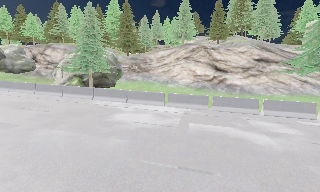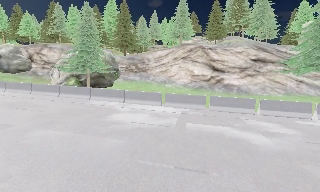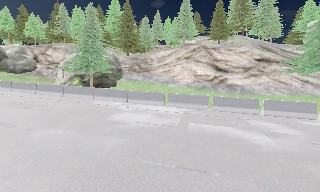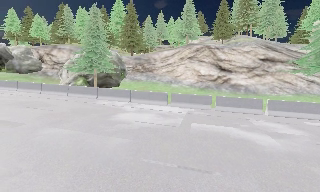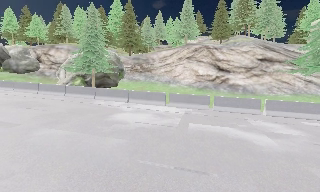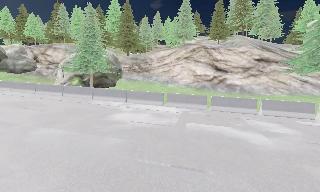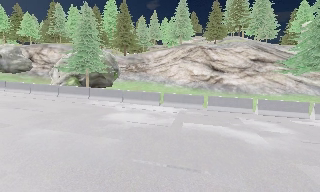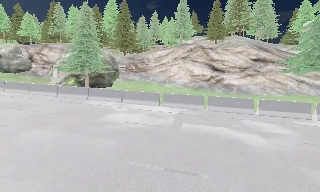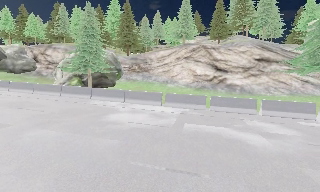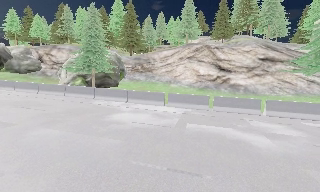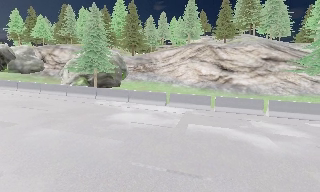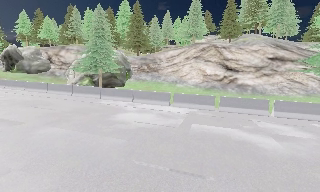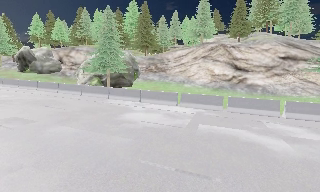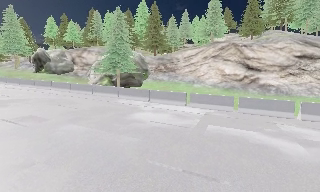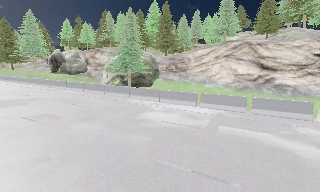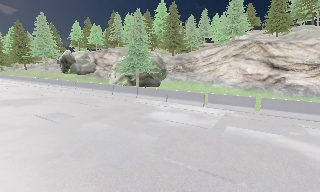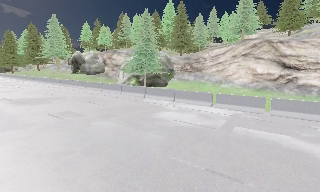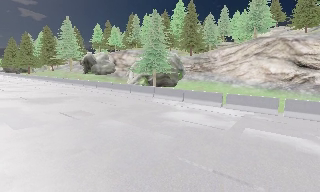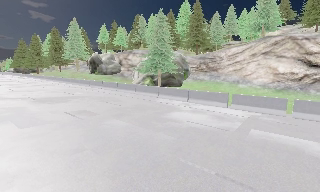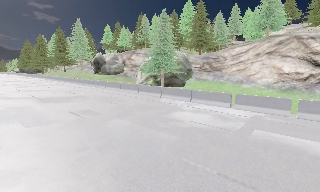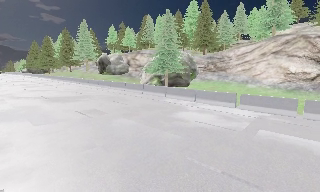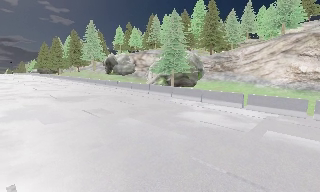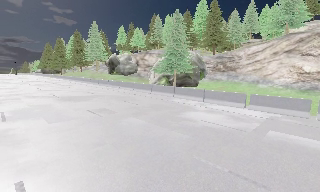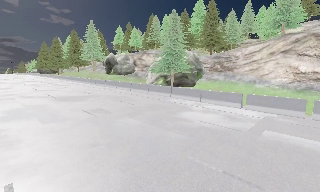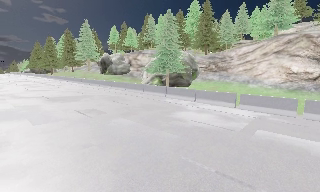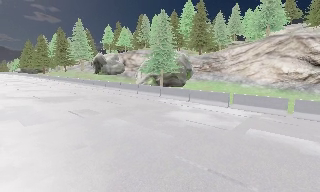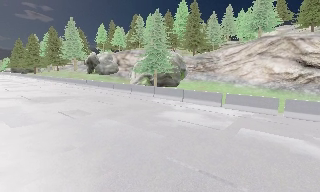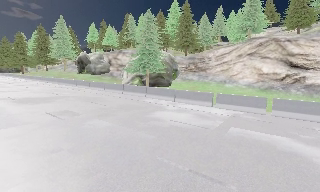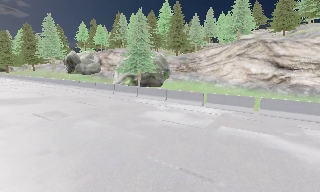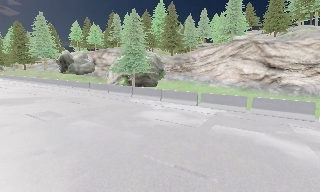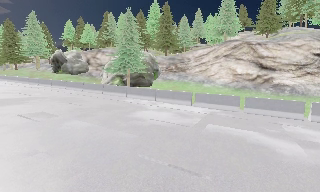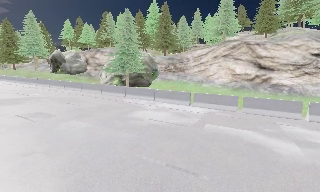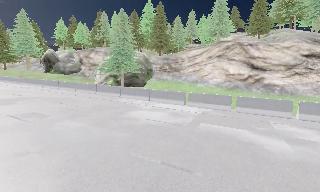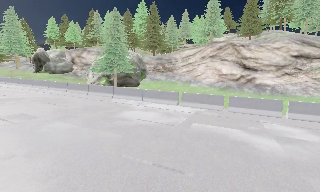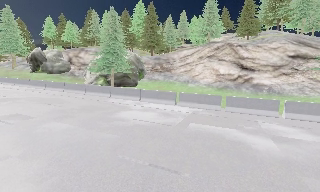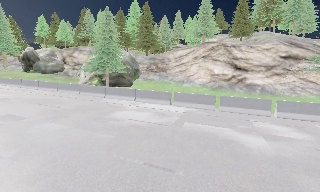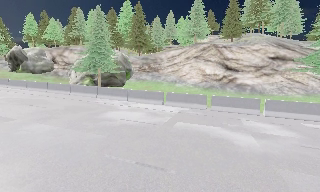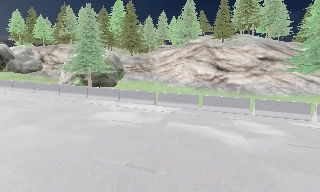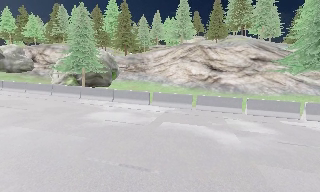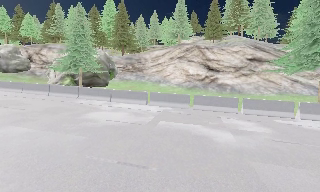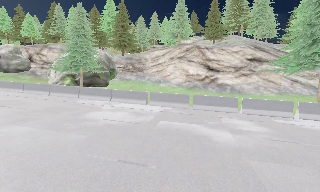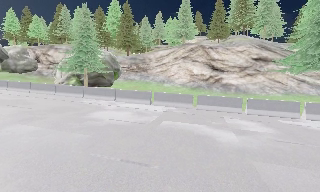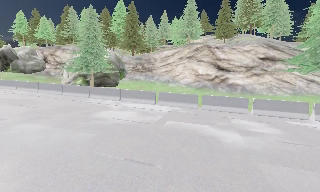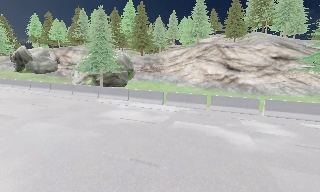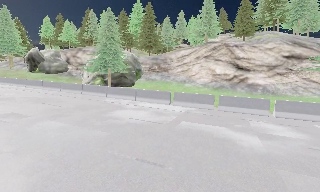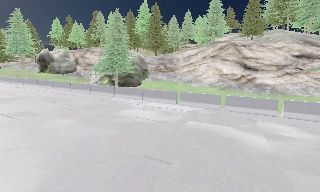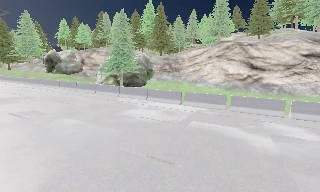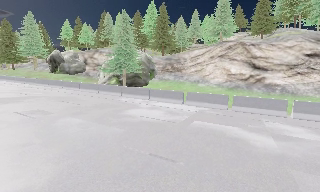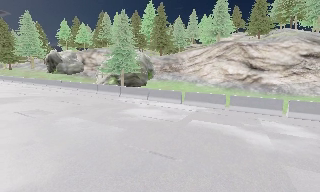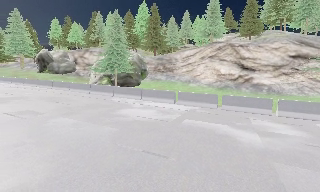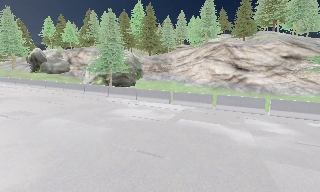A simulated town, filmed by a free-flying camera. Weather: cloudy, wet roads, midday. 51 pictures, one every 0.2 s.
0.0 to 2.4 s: The camera travels to its right, about 0.5 m.
2.4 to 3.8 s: The camera swings to its left by about 20 degrees, and the scene slides to the right.
3.8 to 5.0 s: The camera shifts only a little, or ends up much as it began.
5.0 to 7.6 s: The camera pans to its right, which is clockwise from overhead, by about 25 degrees. It travels to its right, about 0.5 m, so close, fixed things drift to the left.
7.6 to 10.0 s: The camera travels backward, about 0.5 m, so what stands in front gets smaller.
The film runs backward here.
